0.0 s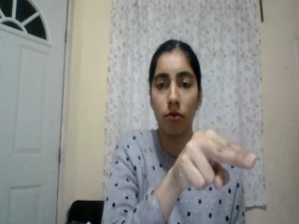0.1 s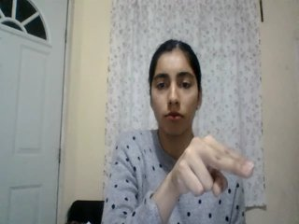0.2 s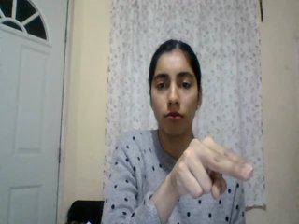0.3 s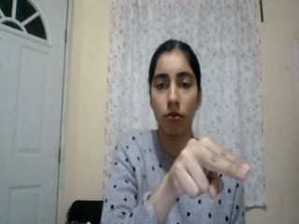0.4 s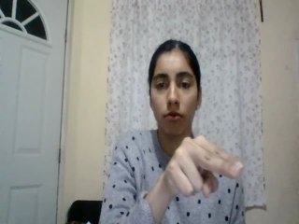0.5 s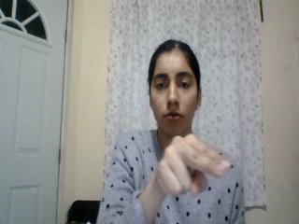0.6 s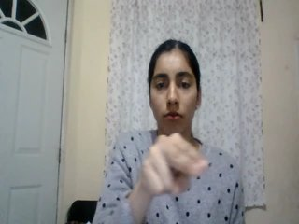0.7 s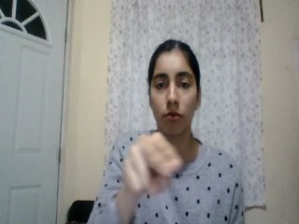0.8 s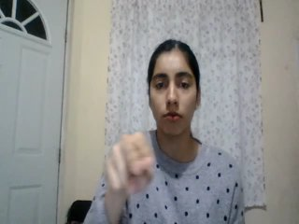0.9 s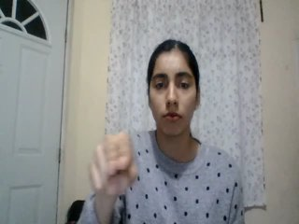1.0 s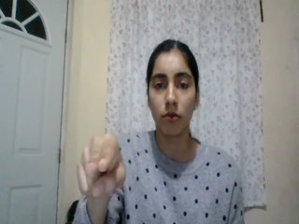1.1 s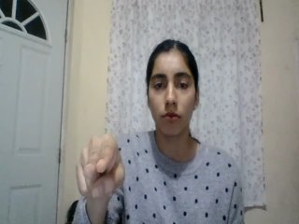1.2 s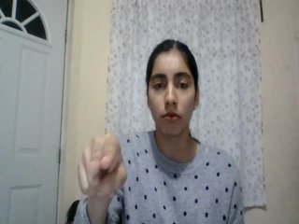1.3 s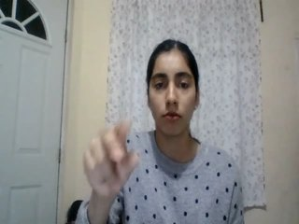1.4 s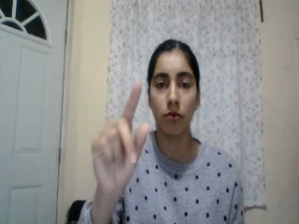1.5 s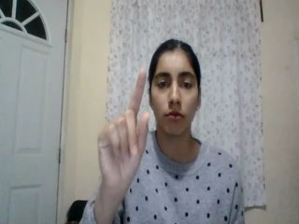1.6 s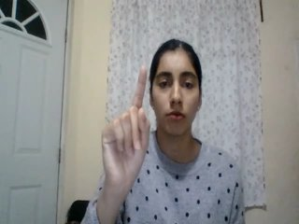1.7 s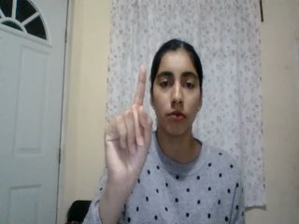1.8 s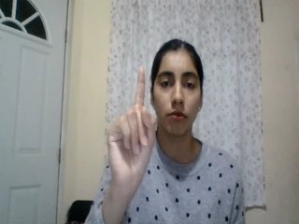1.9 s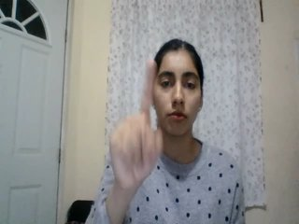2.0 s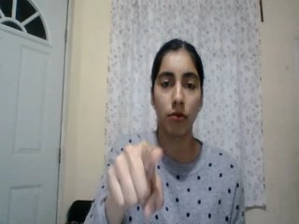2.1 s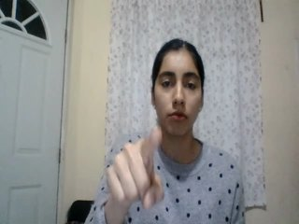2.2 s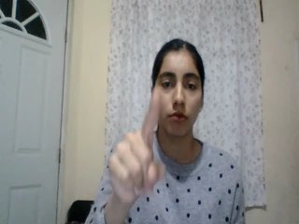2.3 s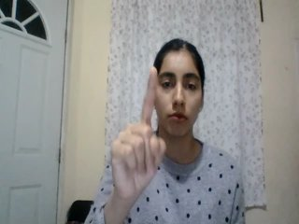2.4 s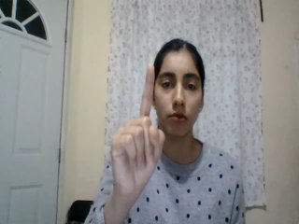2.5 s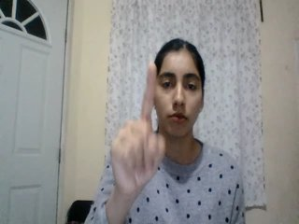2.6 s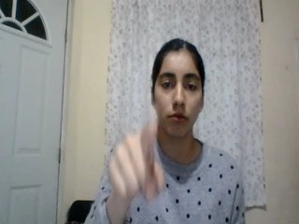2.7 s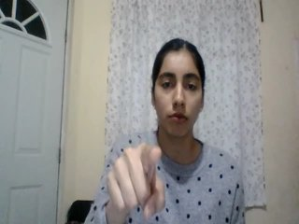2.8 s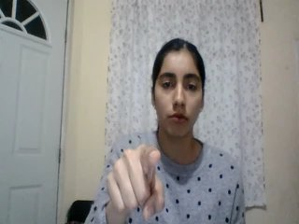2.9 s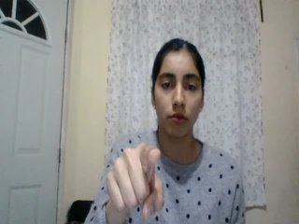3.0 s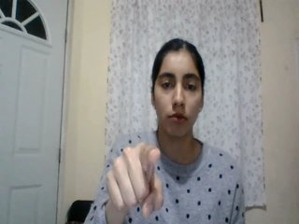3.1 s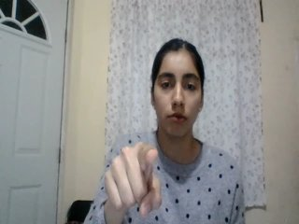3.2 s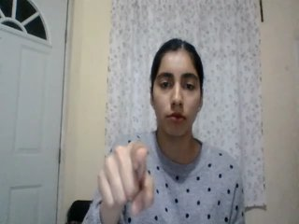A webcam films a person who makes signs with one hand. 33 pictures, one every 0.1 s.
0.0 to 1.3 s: Pointing with two fingers.
1.4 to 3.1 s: Double click with one finger.
